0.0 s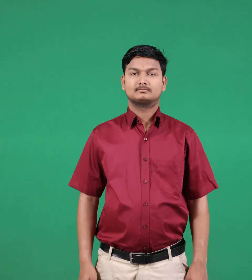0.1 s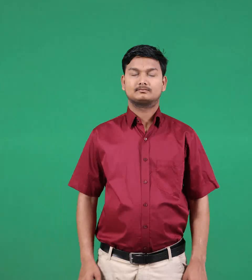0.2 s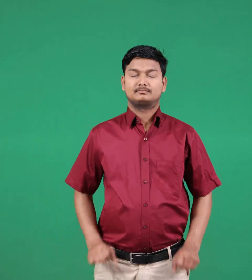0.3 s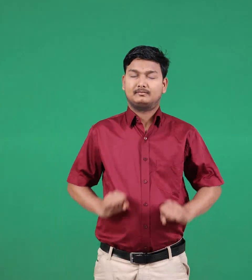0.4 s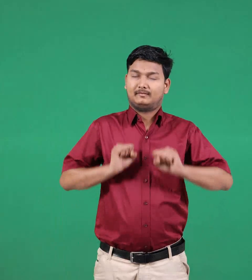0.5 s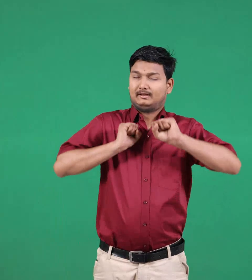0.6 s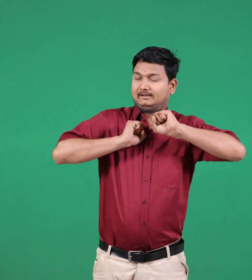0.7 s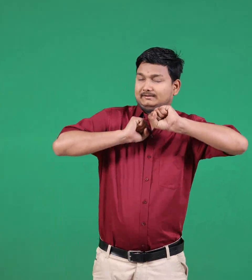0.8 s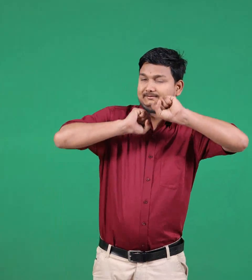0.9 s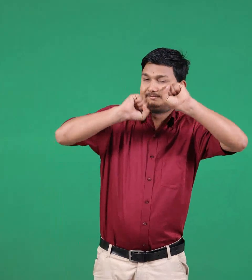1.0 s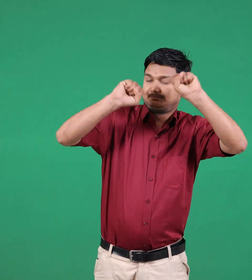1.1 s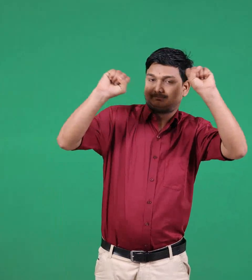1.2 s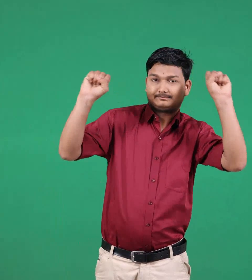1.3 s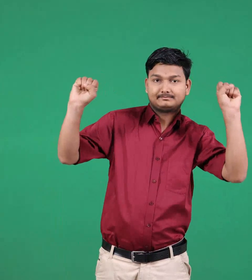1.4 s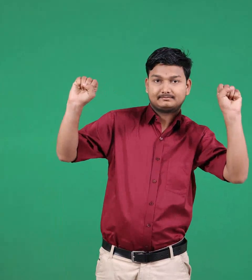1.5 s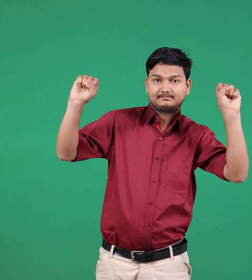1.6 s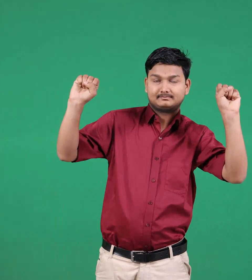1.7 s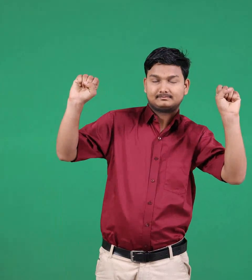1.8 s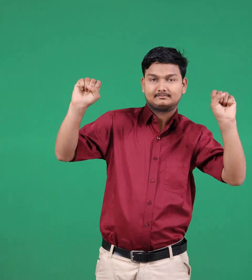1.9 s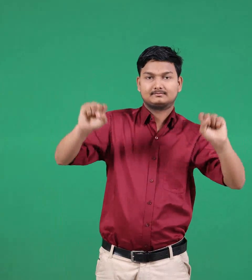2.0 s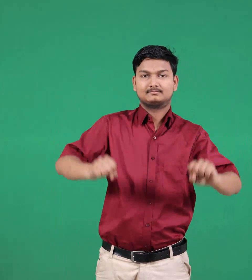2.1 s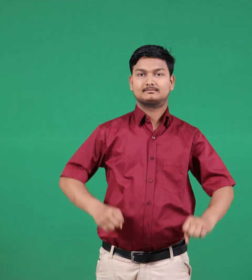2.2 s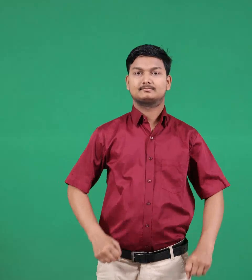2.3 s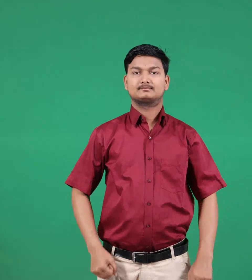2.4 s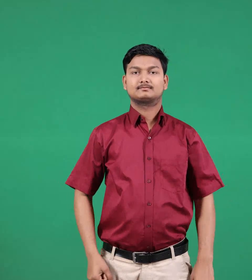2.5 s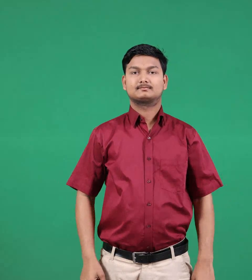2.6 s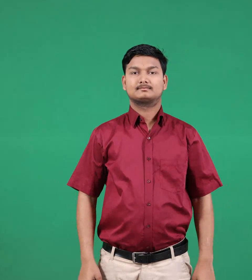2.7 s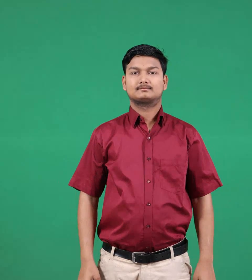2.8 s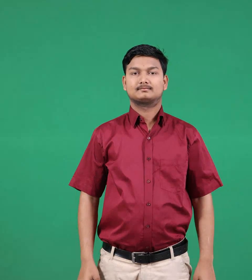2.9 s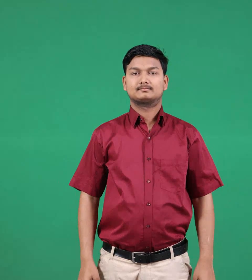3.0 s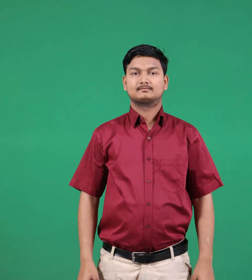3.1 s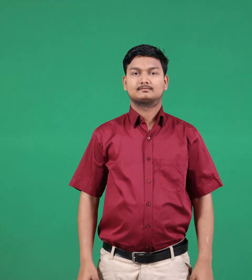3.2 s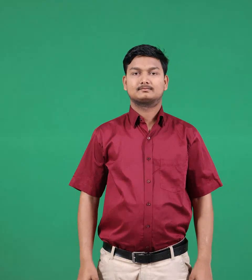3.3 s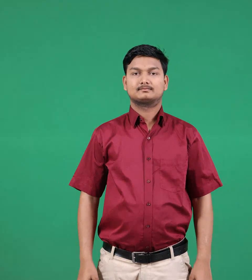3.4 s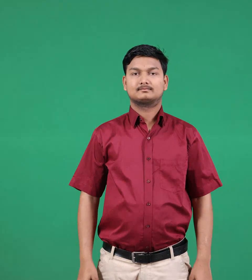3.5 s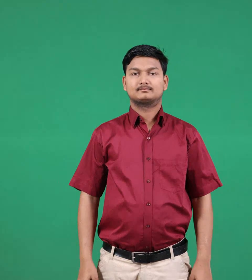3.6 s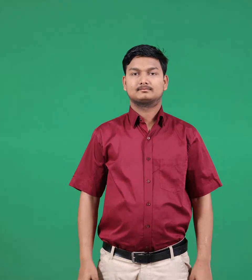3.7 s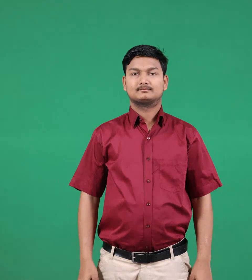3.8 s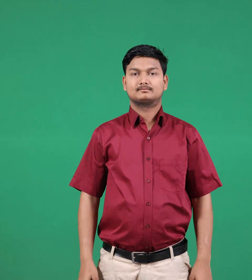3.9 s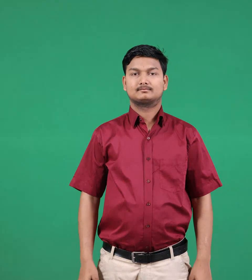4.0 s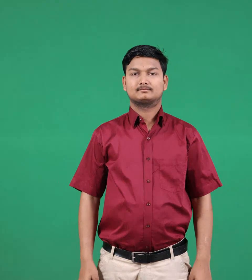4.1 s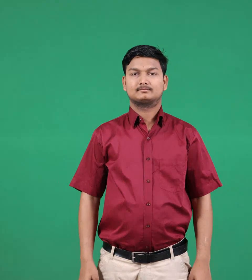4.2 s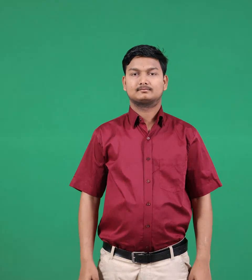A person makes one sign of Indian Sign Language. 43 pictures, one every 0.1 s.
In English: awake
